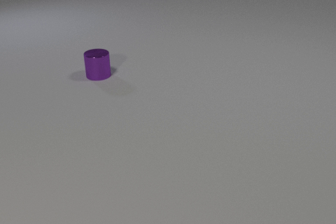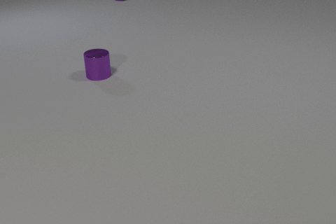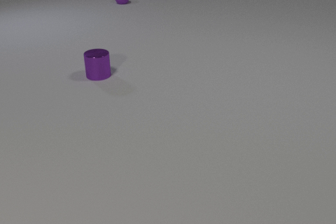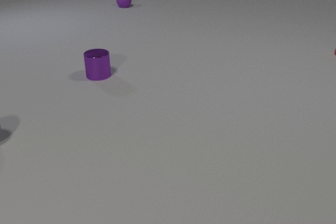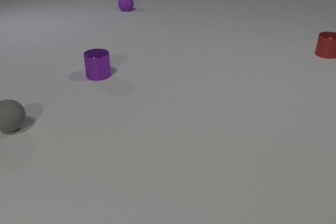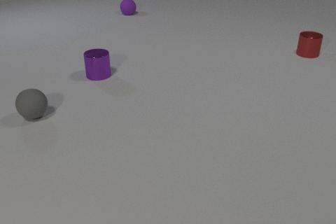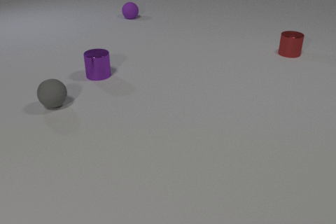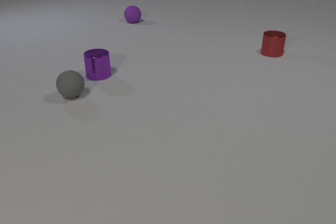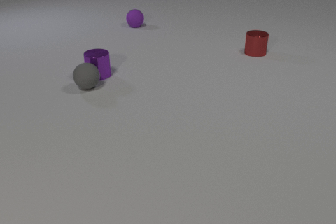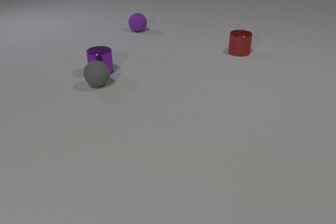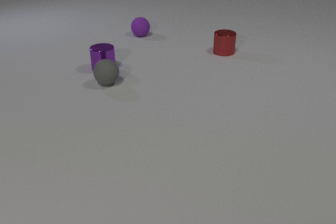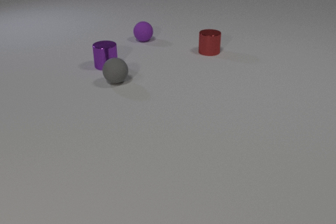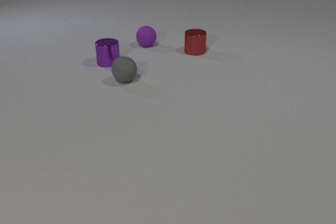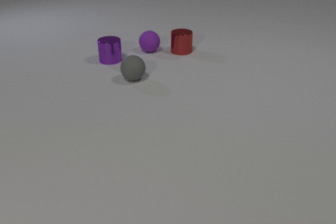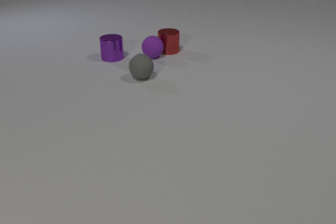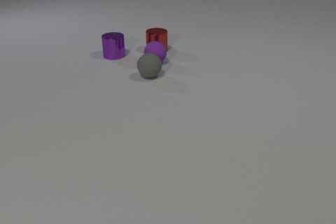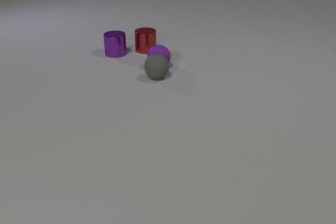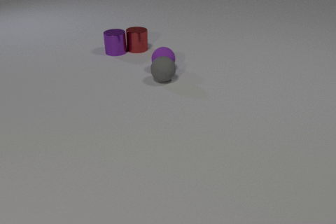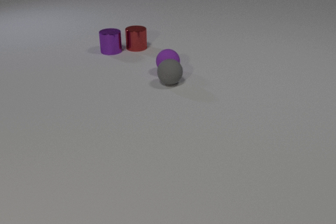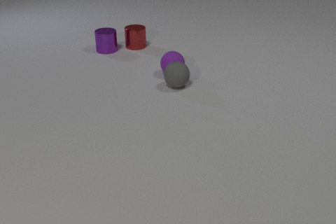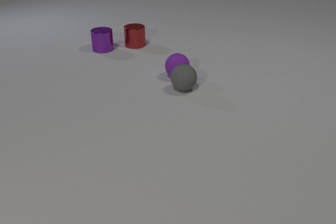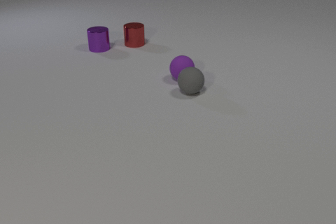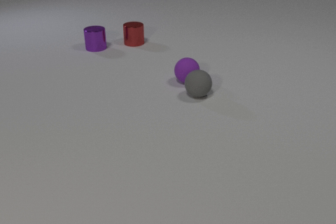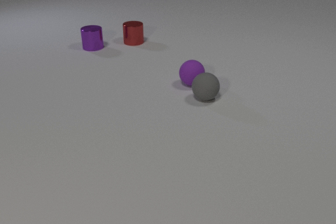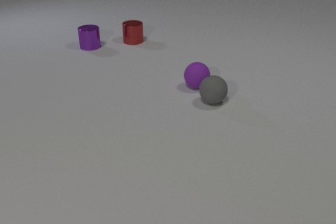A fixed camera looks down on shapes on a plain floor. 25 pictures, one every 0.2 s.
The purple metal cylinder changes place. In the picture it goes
away from the camera.
The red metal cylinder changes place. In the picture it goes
to the left.
0.0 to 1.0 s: The gray rubber sphere comes in at the left edge, rolls to the right and away from the camera. The purple rubber sphere comes in at the top edge, rolls toward the camera. The red metal cylinder comes in at the right edge, slides to the left.
1.0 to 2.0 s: The gray rubber sphere rolls to the right and away from the camera. The purple metal cylinder slides away from the camera. The purple rubber sphere rolls toward the camera. The red metal cylinder slides to the left. The gray rubber sphere and the purple metal cylinder collide.
2.0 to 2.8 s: The gray rubber sphere rolls to the right. The purple metal cylinder slides away from the camera. The purple rubber sphere rolls toward the camera. The red metal cylinder slides to the left. The purple rubber sphere and the red metal cylinder collide.
2.8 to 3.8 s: The gray rubber sphere rolls to the right and toward the camera. The purple metal cylinder slides away from the camera. The purple rubber sphere rolls toward the camera and to the right. The red metal cylinder slides to the left and away from the camera. The gray rubber sphere and the purple rubber sphere collide. The purple metal cylinder and the red metal cylinder collide.
3.8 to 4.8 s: The gray rubber sphere rolls to the right and toward the camera. The purple metal cylinder slides to the left and away from the camera. The purple rubber sphere rolls toward the camera and to the right. The red metal cylinder slides away from the camera.
How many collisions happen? 4.
How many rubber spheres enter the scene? 2.
What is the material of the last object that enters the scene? metal.
